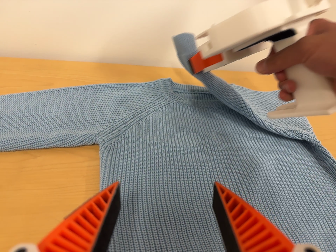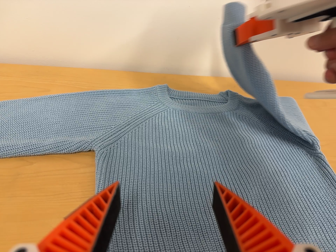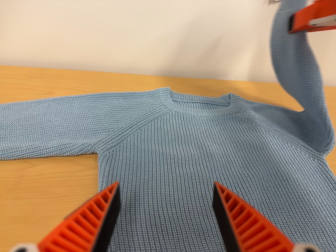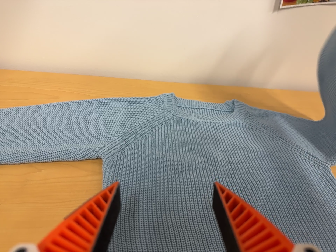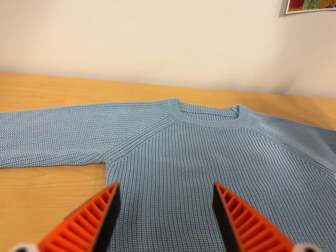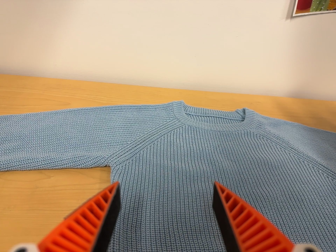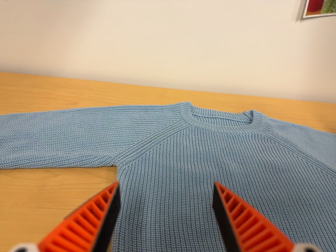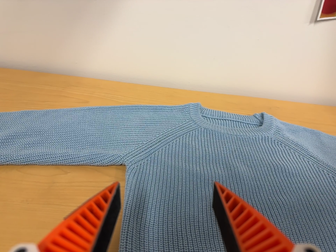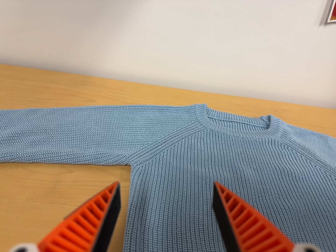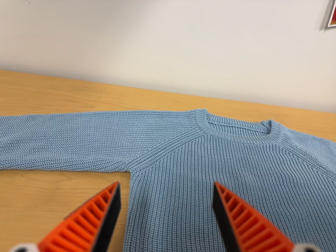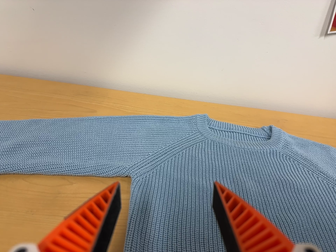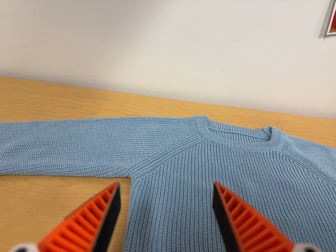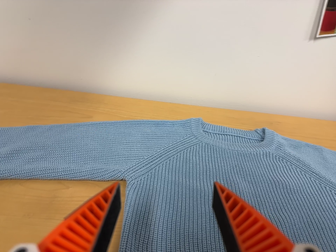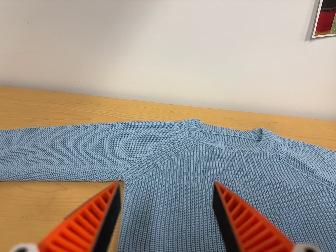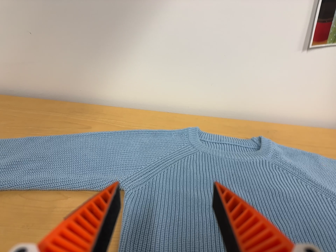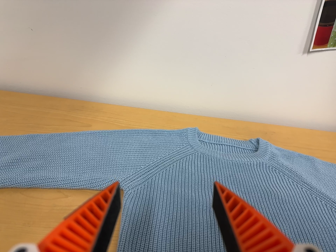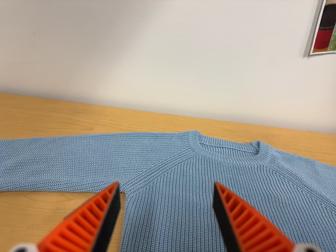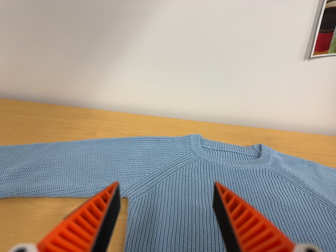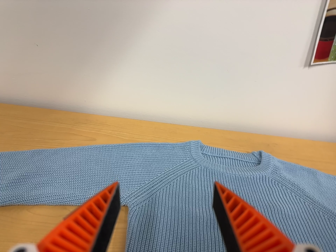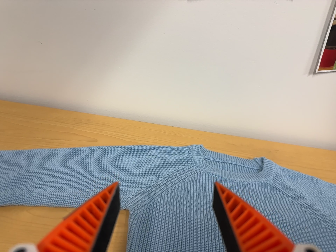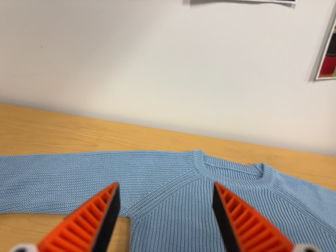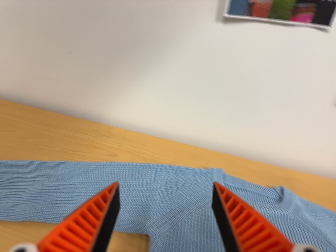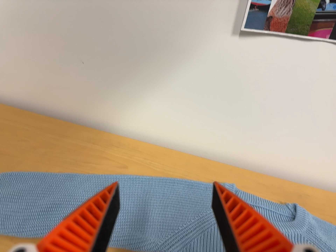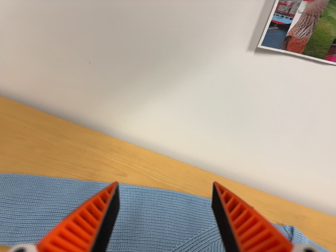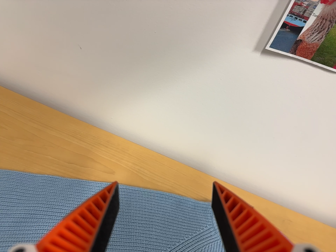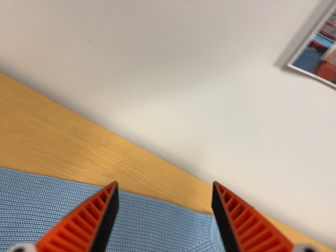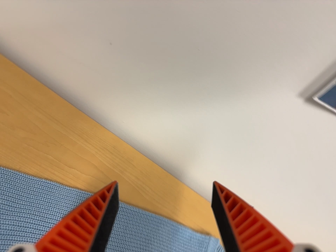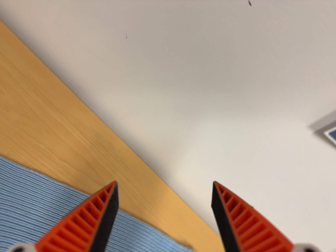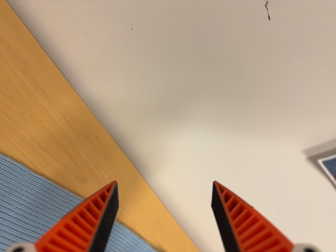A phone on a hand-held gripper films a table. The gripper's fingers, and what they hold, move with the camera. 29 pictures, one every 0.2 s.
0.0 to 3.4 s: The camera travels toward the top of its view, about 6 cm, so close, fixed things drift downward.
3.4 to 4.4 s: The camera travels to its left and toward the top of its view, about 10 cm, so close, fixed things drift to the right. It rolls about its line of sight by about 10 degrees, and the scene rotates clockwise.
4.4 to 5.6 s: The camera pans to its right by about 15 degrees. It travels toward the top of its view, to its left and forward, about 24 cm. Its aim tips toward the bottom of its view by about 10 degrees. It rolls about its line of sight by about 40 degrees, and the scene rotates clockwise.
The film runs backward here.
